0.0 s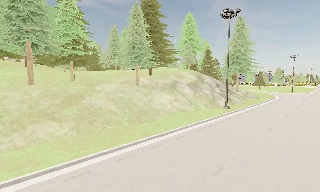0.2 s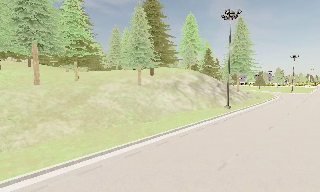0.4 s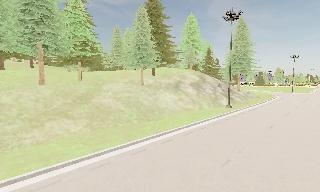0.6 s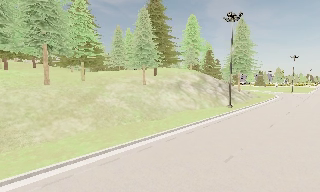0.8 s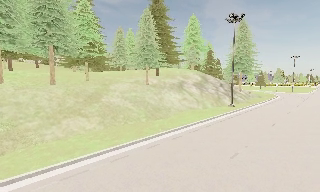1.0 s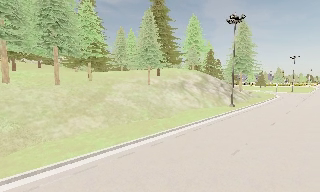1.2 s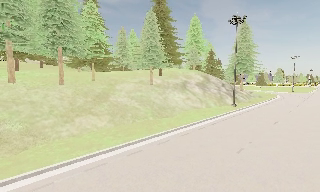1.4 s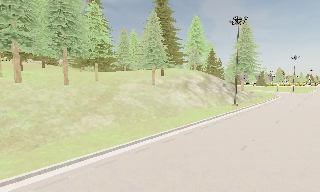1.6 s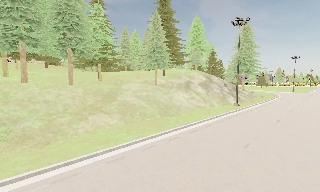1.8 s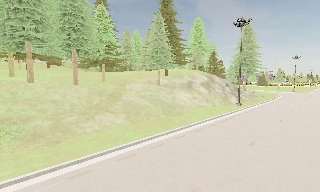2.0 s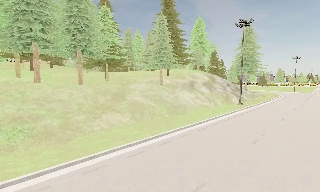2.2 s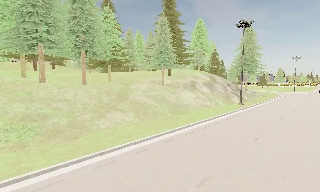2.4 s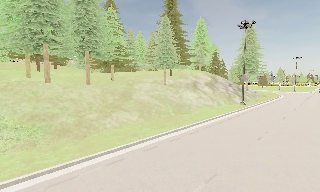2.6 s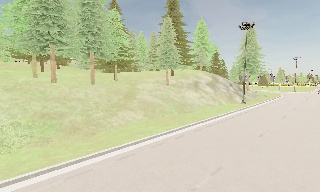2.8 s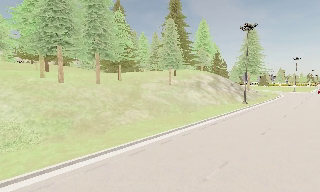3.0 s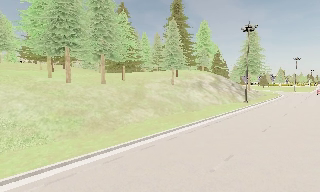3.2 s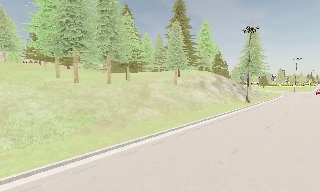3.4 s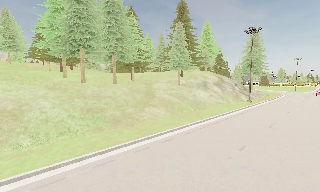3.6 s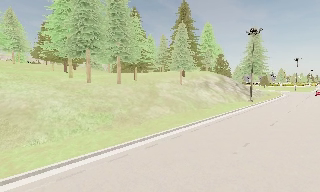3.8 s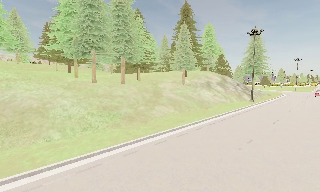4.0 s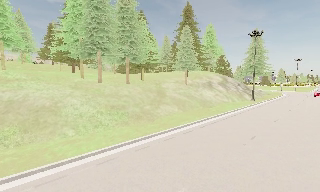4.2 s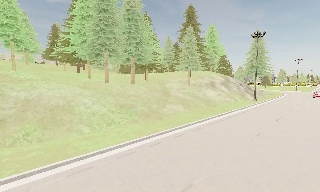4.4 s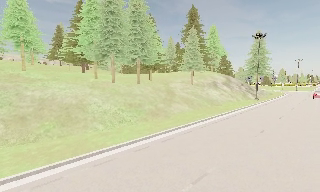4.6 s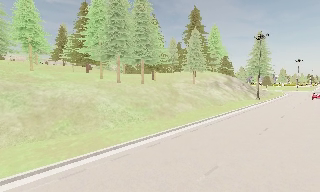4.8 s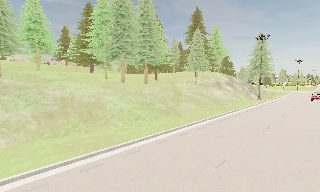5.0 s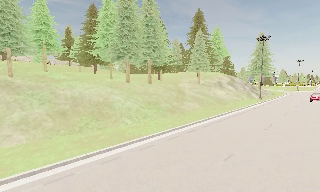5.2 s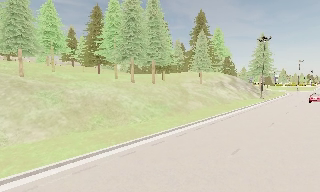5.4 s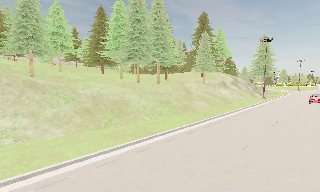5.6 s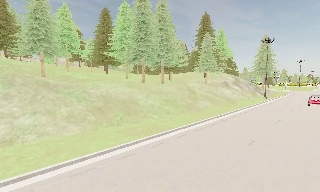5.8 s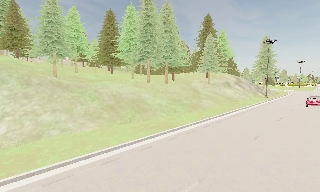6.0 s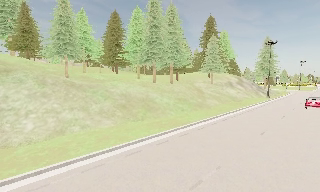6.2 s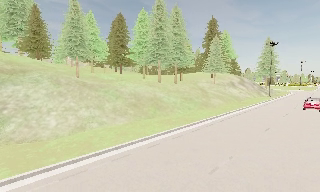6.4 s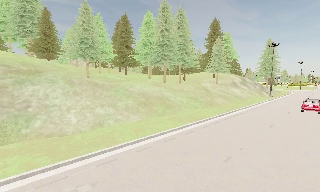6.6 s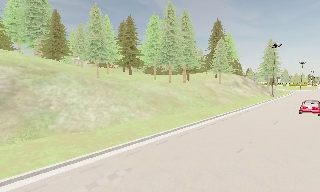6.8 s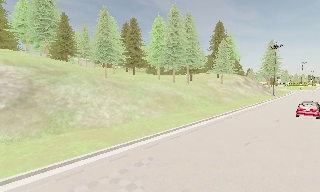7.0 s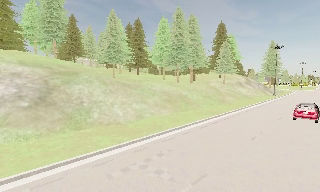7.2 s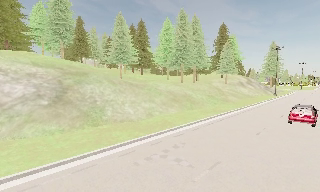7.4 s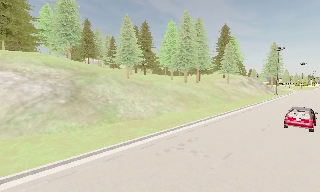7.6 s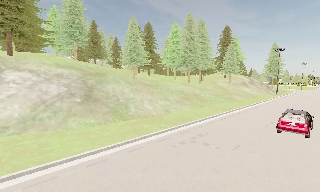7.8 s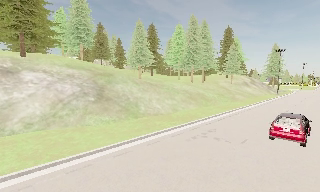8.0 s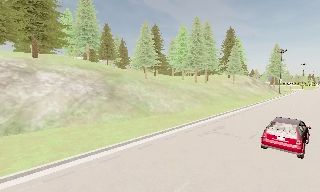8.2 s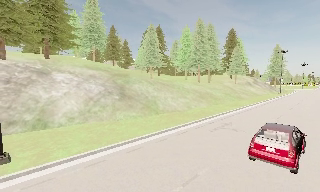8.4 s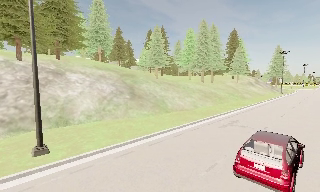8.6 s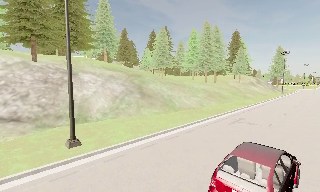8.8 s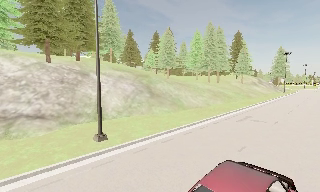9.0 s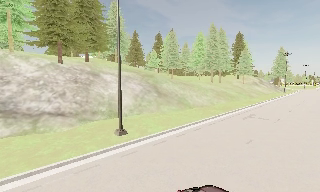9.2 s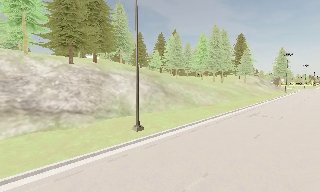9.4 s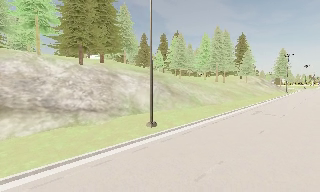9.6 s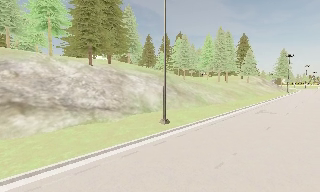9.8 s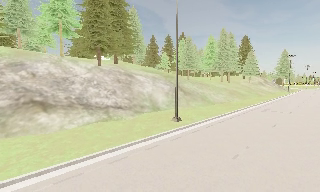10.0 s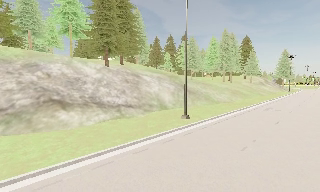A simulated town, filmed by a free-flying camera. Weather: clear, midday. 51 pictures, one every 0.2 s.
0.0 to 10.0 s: The camera travels to its left and backward, about 45 m, so close, fixed things drift to the right. It gains speed.
The film runs backward here.
